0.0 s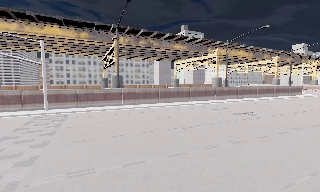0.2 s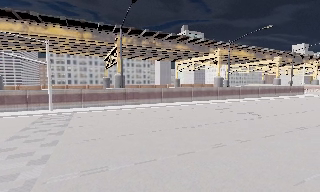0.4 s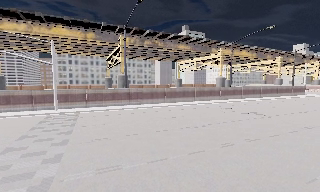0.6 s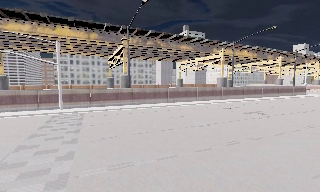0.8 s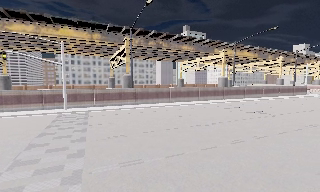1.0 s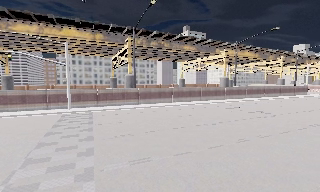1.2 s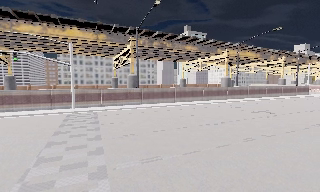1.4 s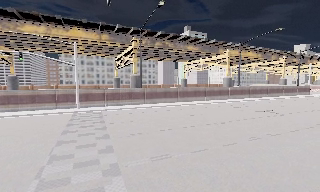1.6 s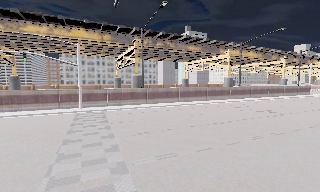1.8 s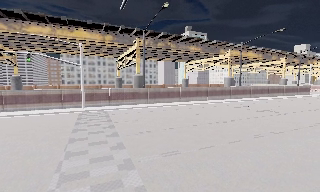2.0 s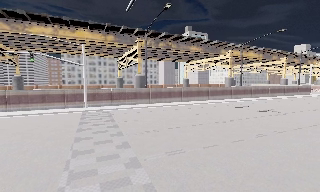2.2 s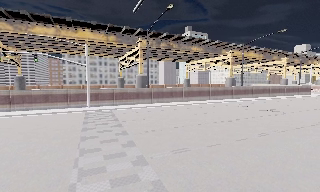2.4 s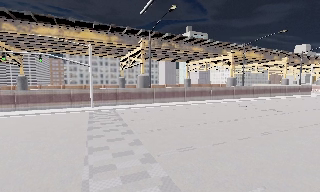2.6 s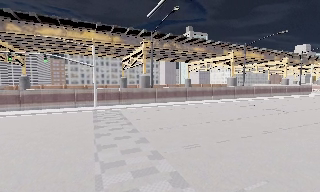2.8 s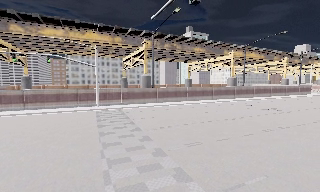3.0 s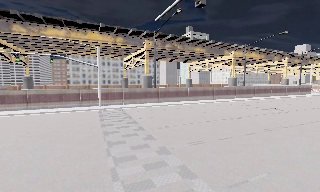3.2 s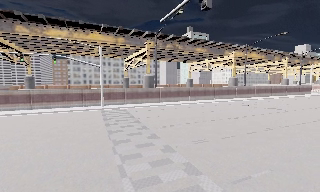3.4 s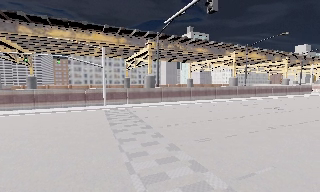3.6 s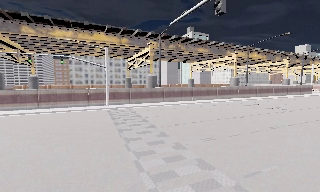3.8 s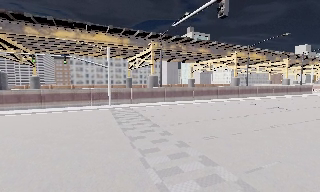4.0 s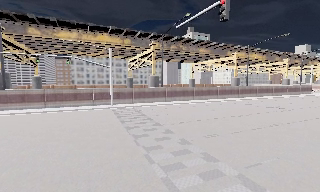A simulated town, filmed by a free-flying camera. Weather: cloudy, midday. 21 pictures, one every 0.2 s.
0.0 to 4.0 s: The camera travels to its left and backward, about 7 m, so close, fixed things drift to the right.
The film runs backward here.
